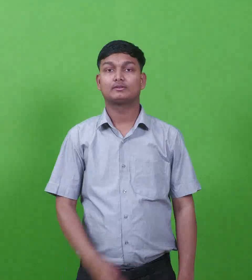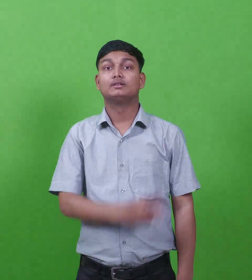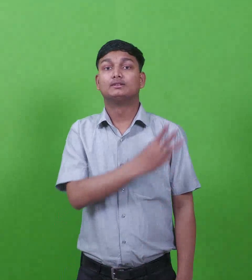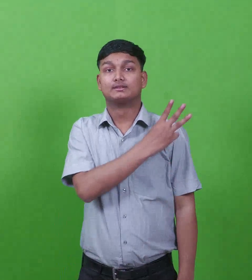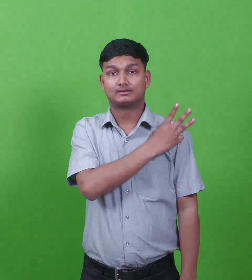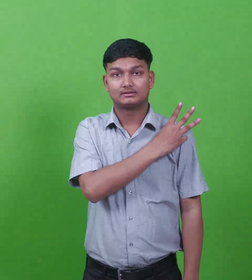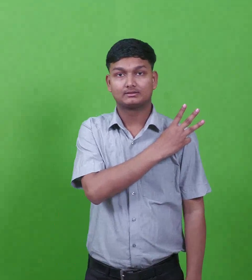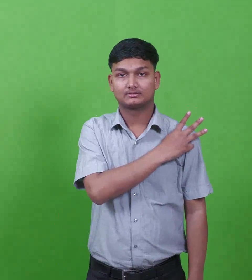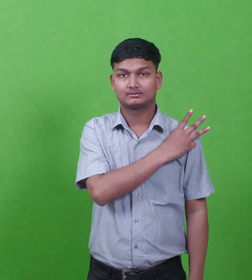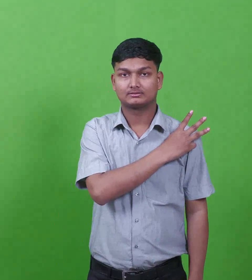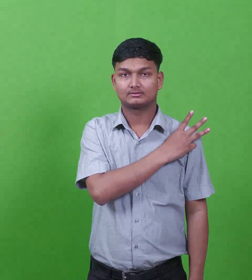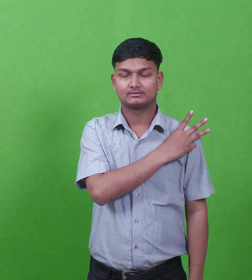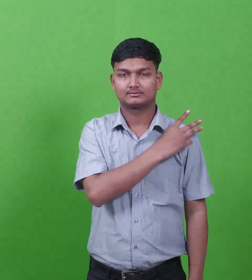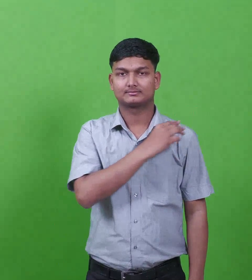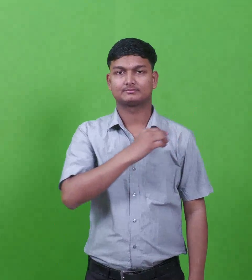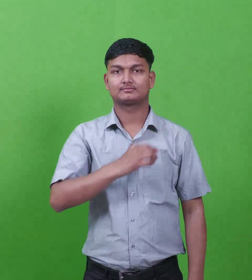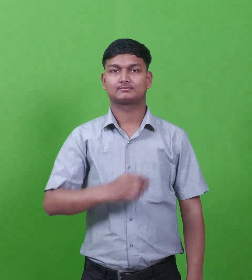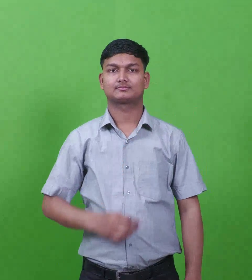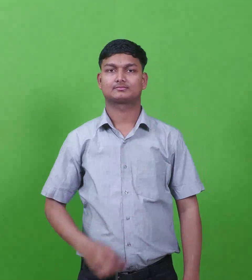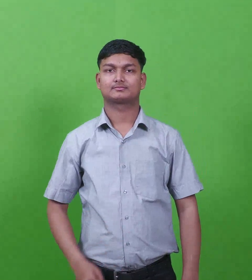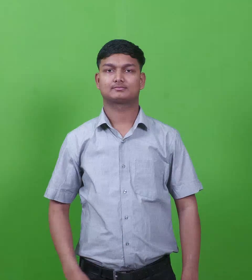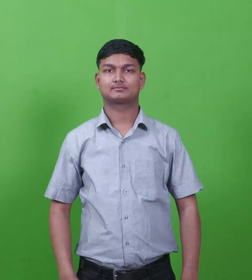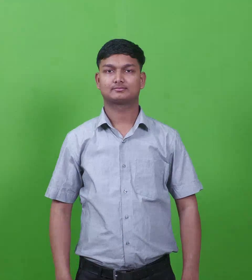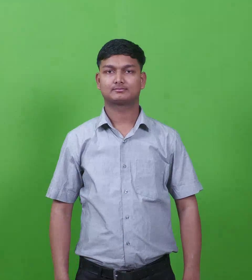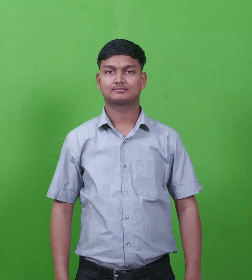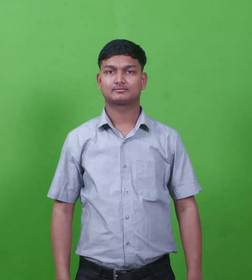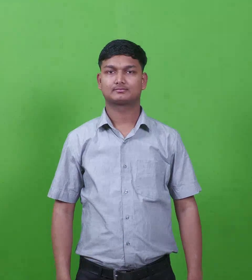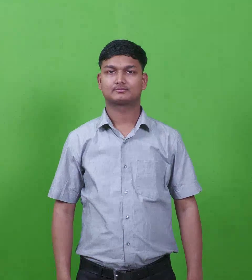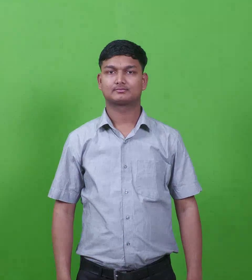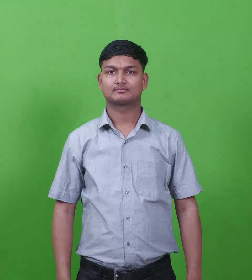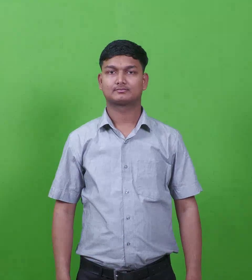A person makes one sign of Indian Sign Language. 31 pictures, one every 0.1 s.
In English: herodias-(mark-6)
